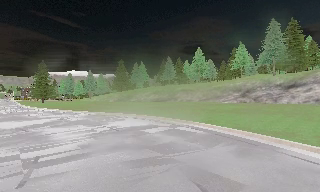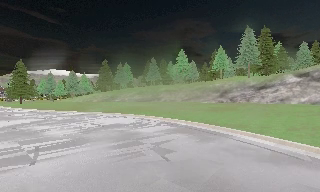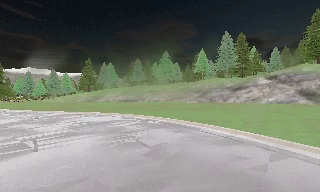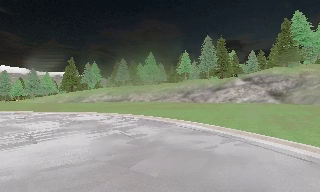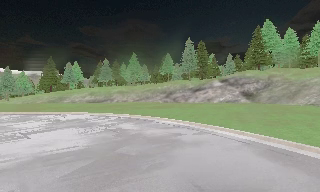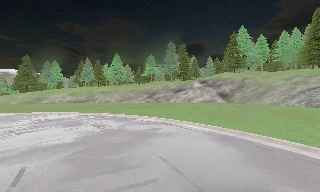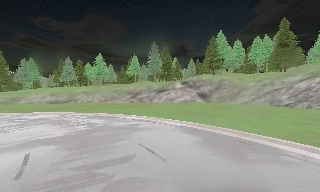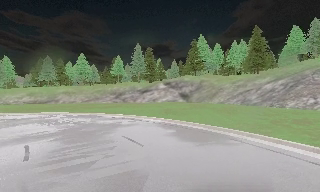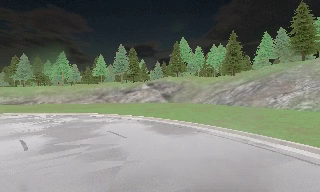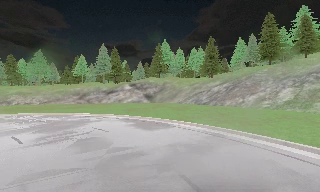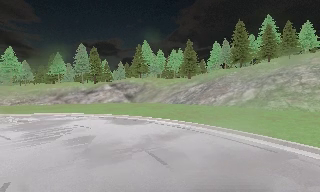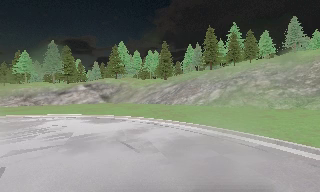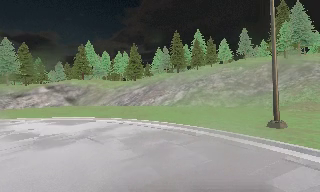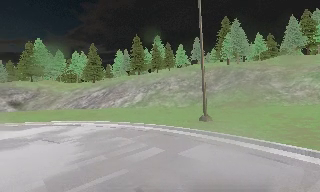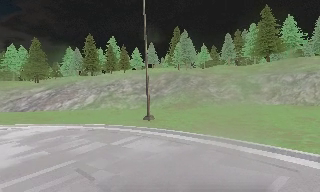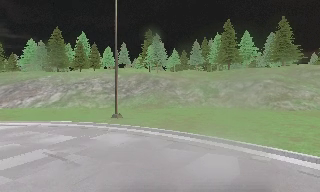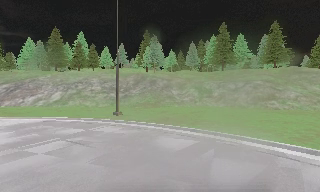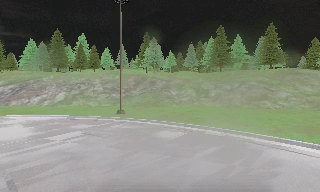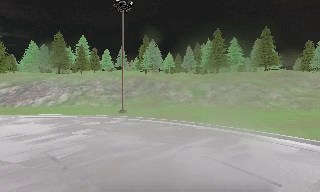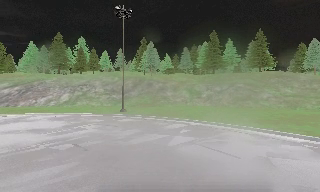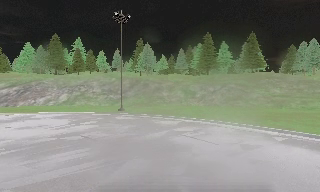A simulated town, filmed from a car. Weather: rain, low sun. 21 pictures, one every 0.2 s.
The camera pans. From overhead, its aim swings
clockwise.
The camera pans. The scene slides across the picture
to the left.
0.0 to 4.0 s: The camera swings to its right by about 120 degrees, and the scene slides to the left. It travels backward, about 30 m.
The film runs backward here.
